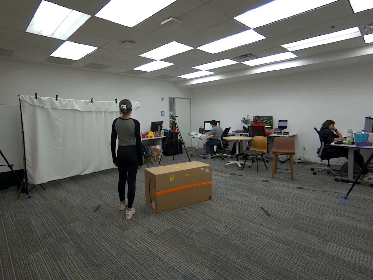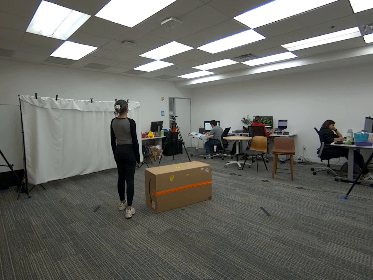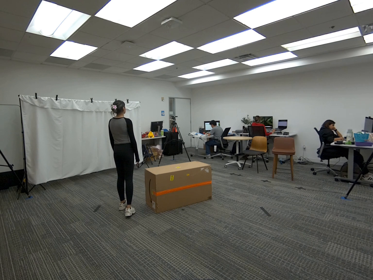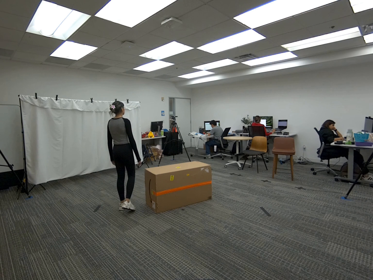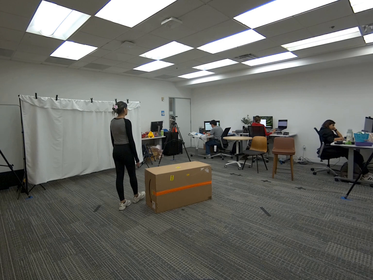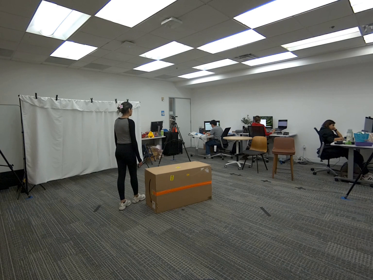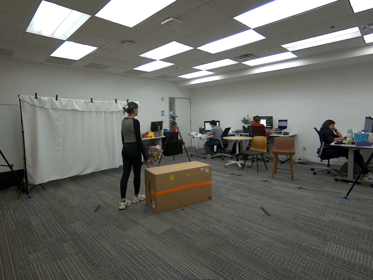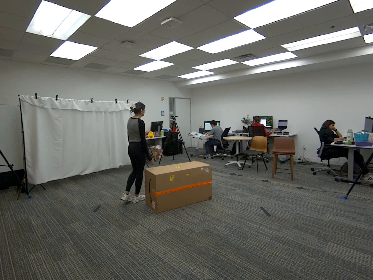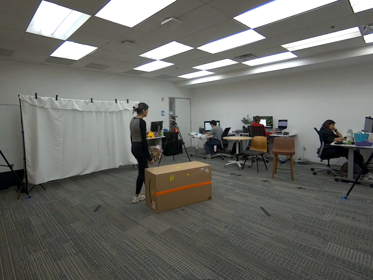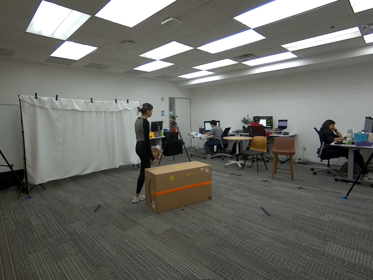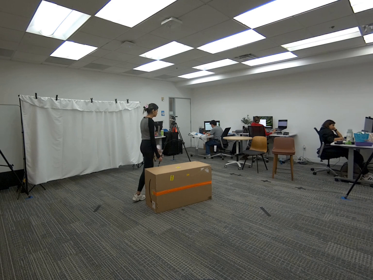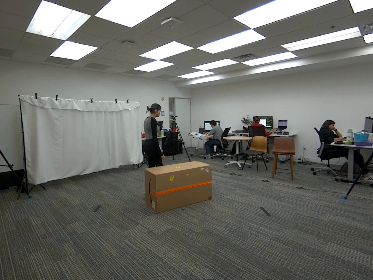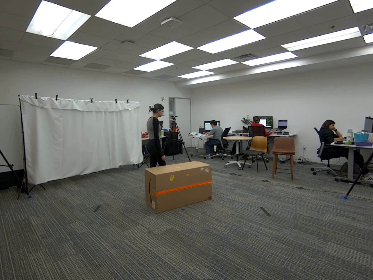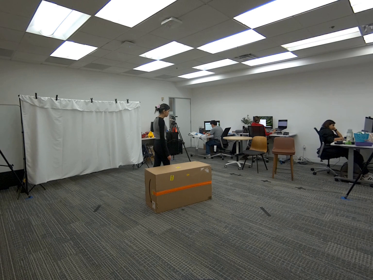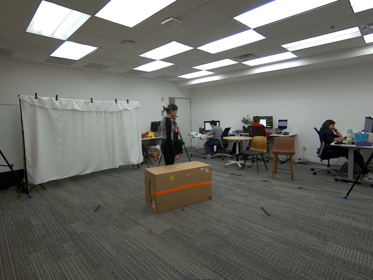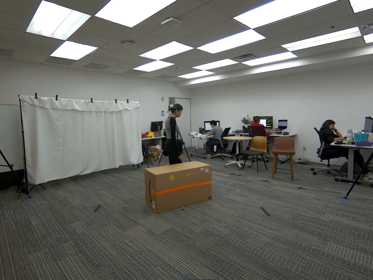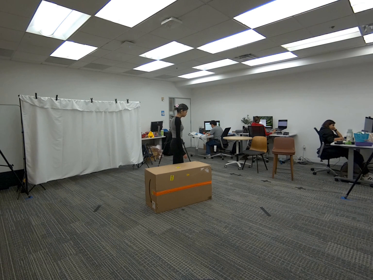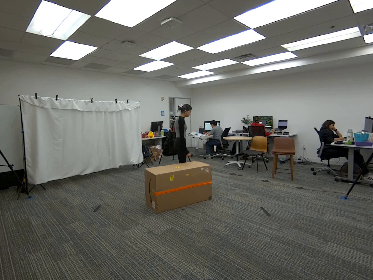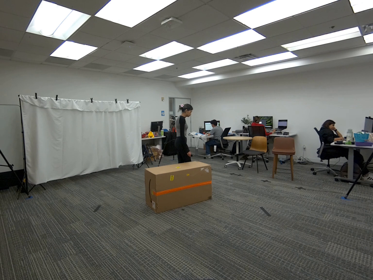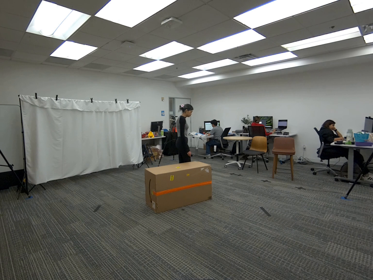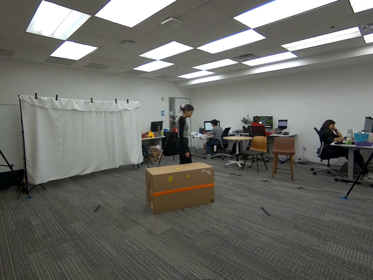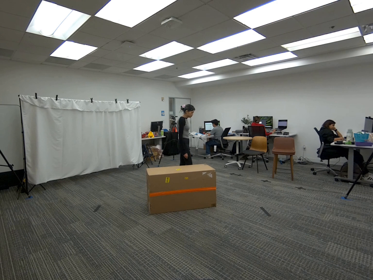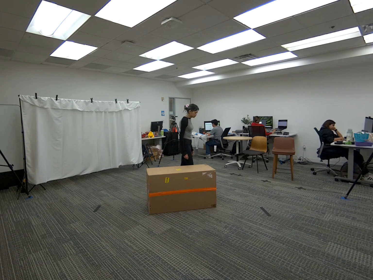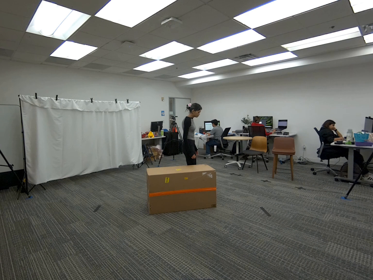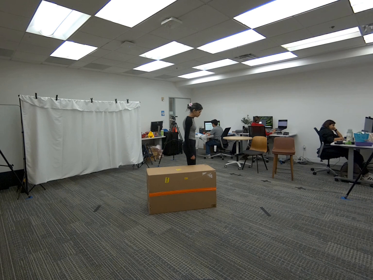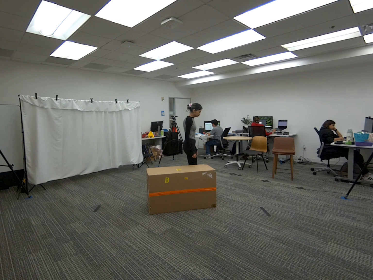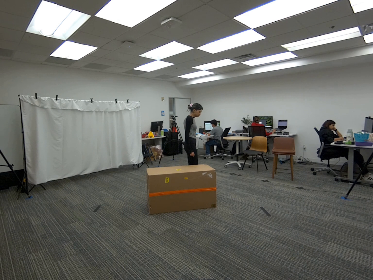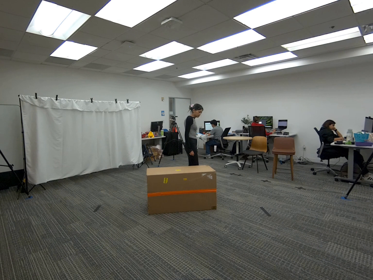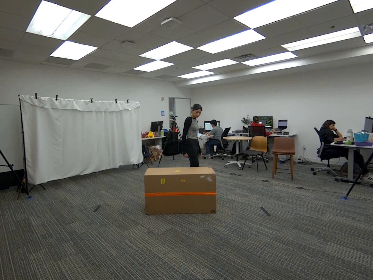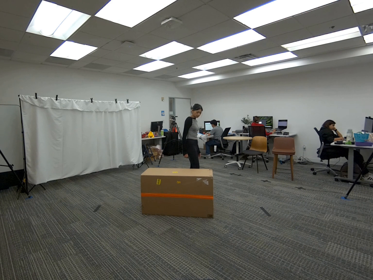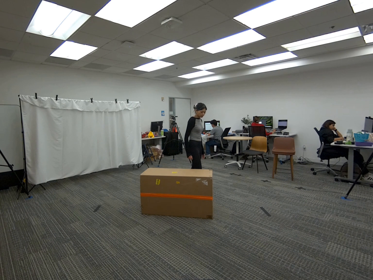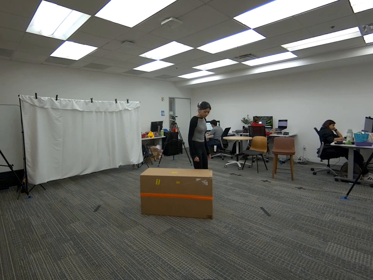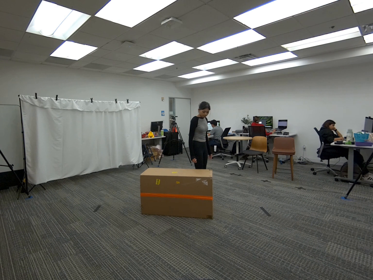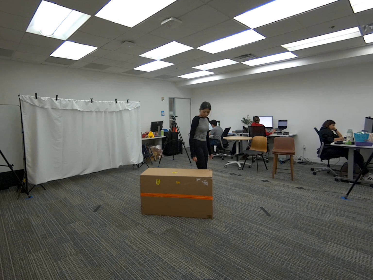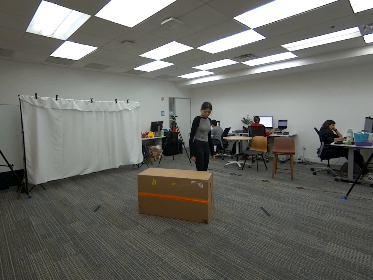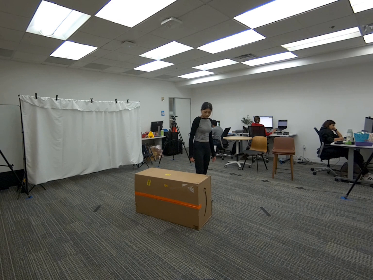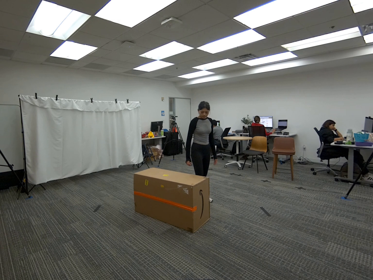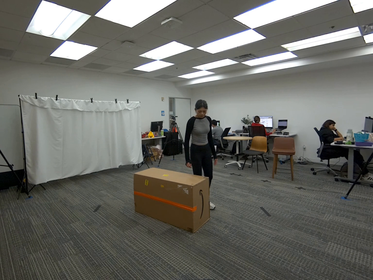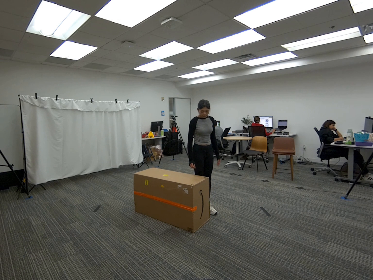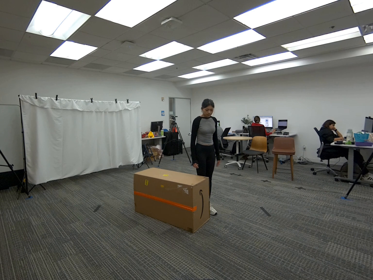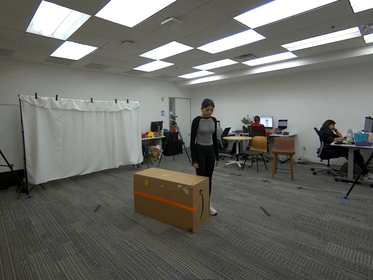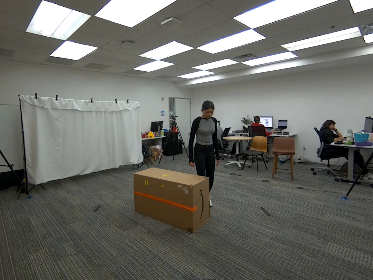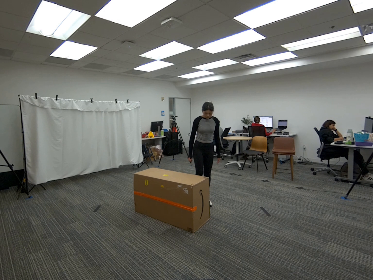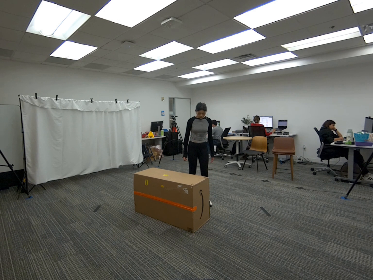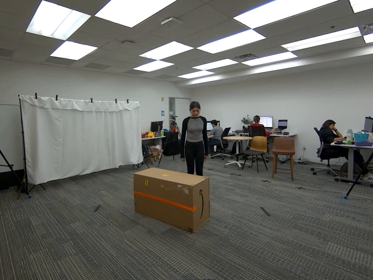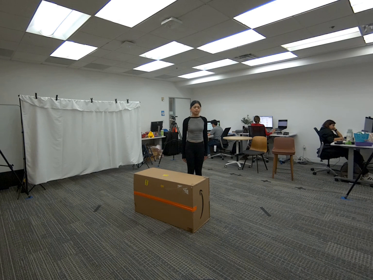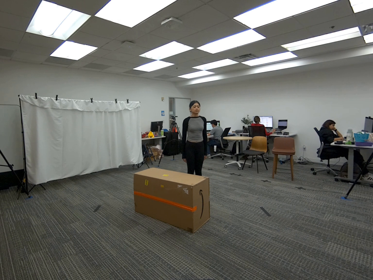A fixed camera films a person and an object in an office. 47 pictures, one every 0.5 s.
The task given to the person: Walk over to the giant cardboard box and use your right foot to push giant cardboard box within the bounding area. Step away when complete.
